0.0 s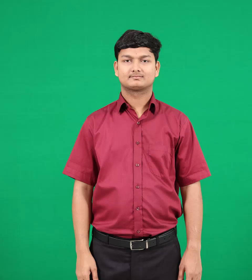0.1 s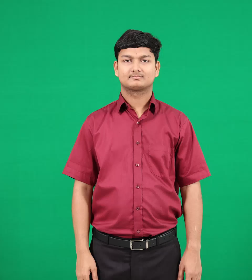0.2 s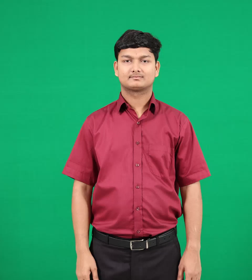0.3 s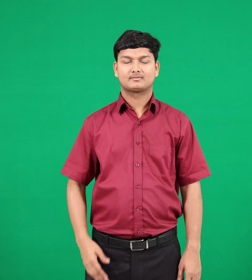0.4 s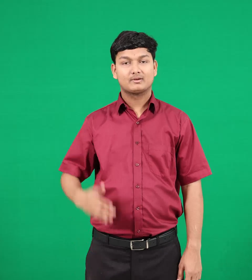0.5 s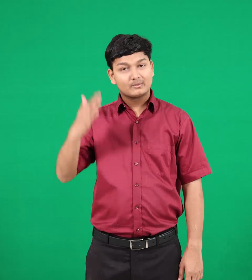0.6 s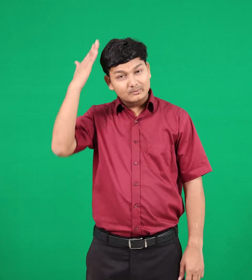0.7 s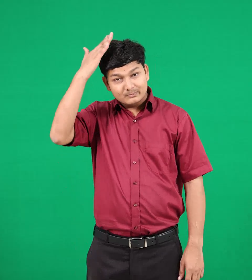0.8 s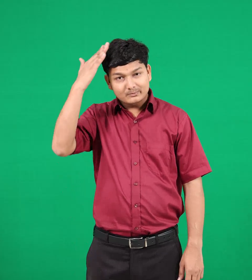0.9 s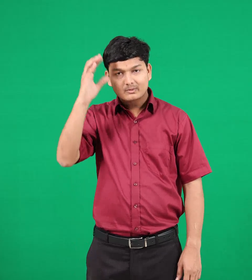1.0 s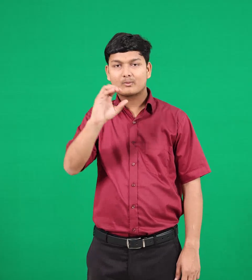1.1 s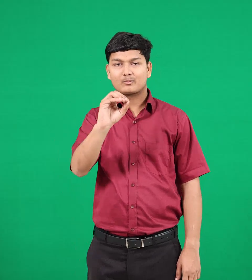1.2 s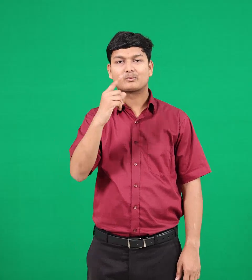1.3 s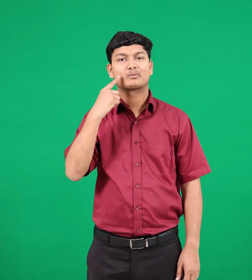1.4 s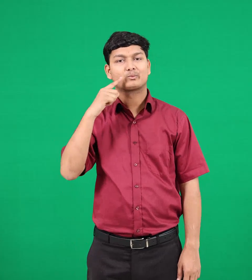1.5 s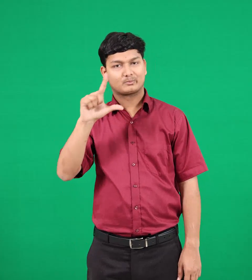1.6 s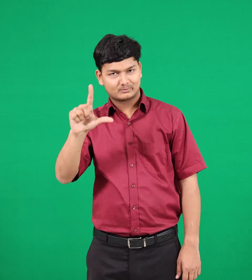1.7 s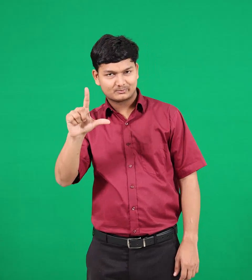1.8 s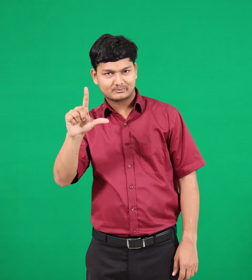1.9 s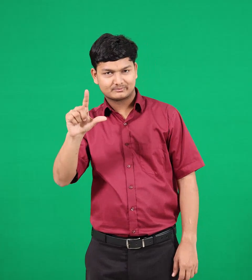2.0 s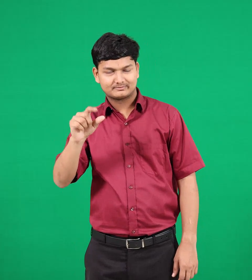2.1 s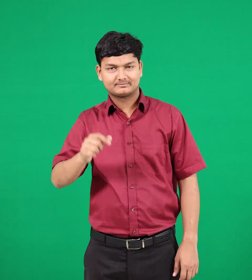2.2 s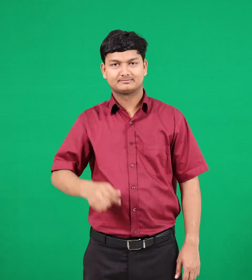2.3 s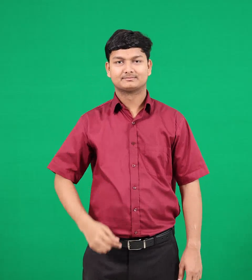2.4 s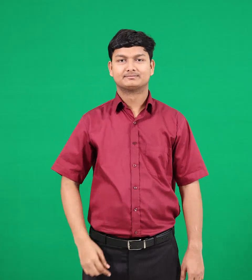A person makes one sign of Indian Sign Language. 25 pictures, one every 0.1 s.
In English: oil
